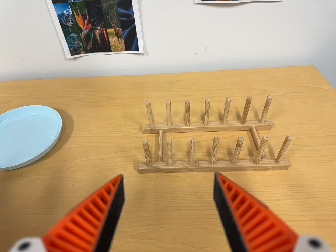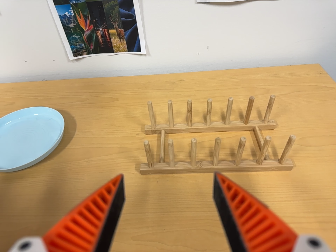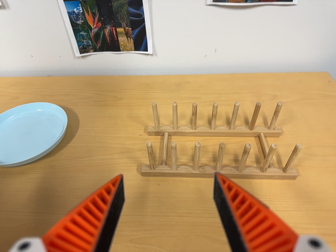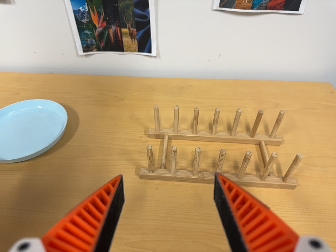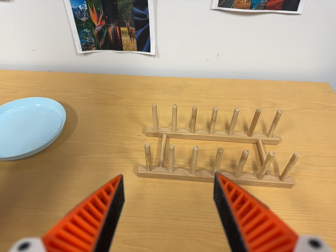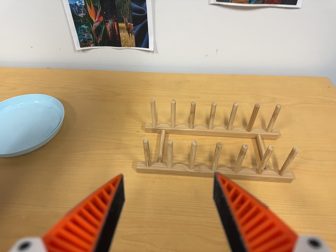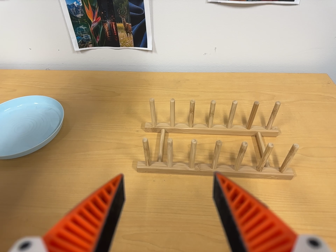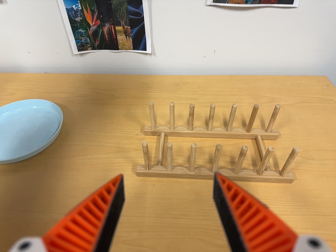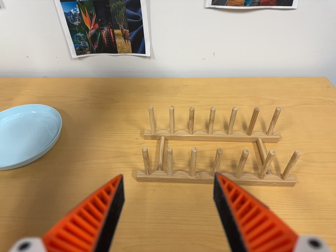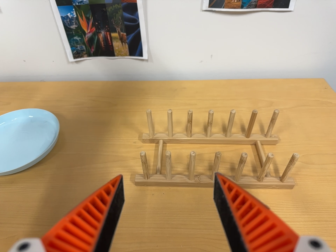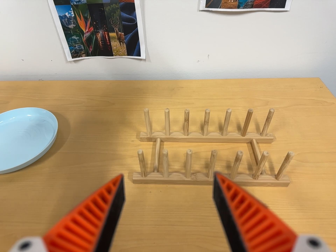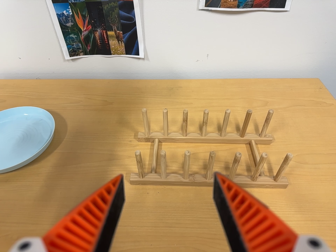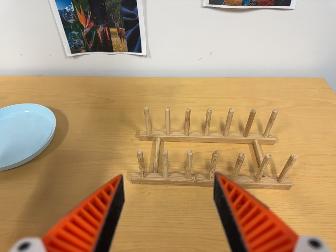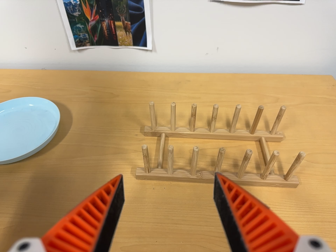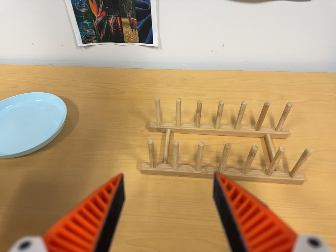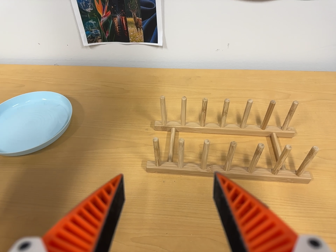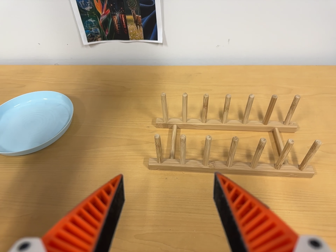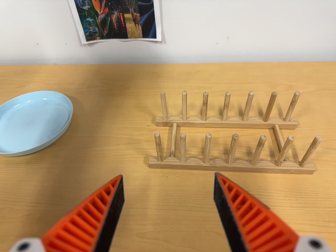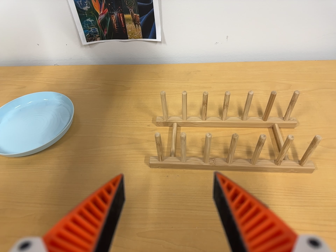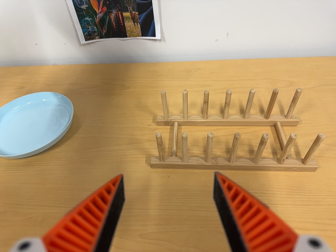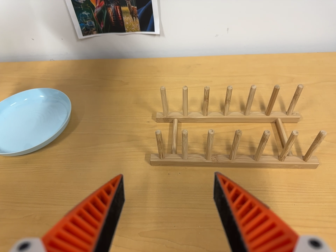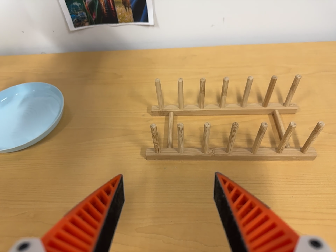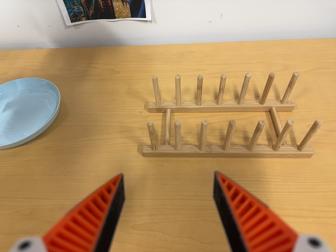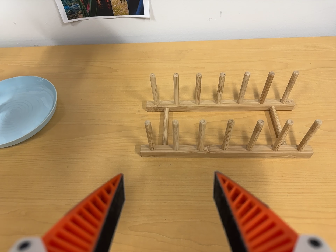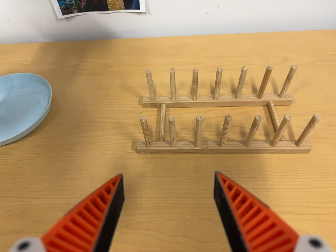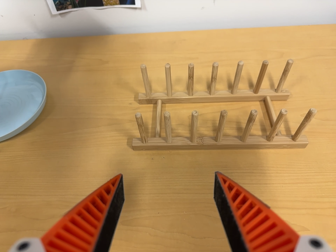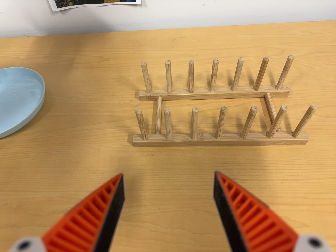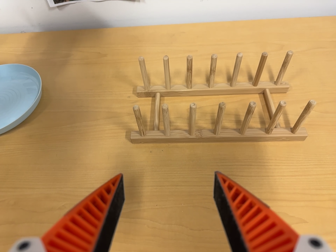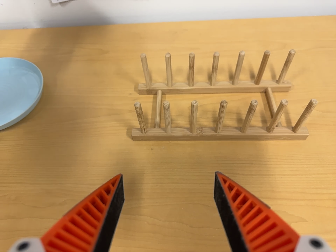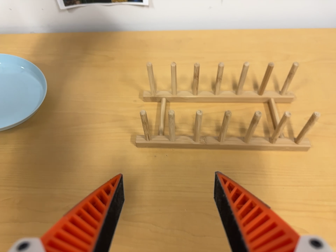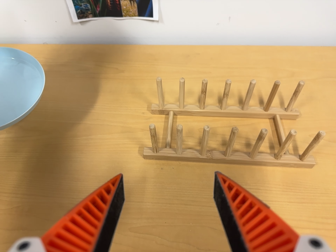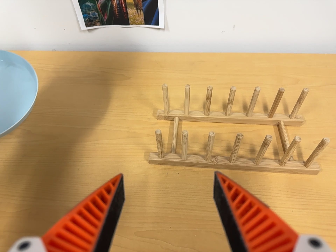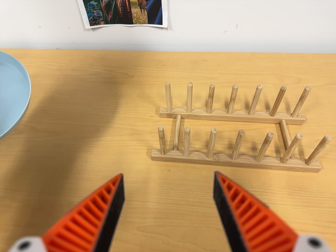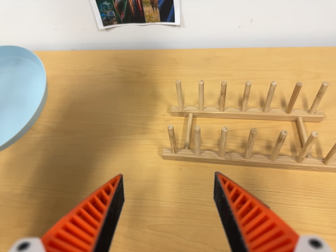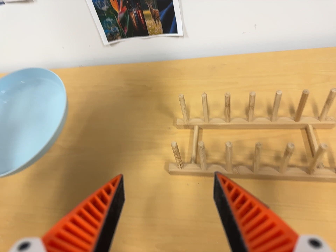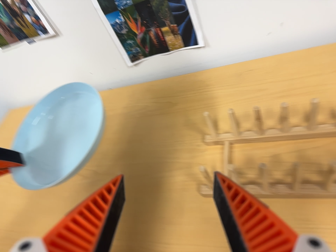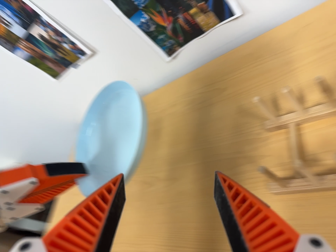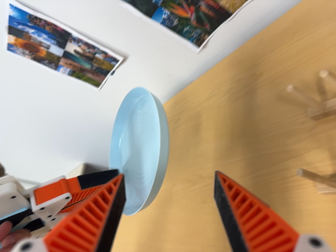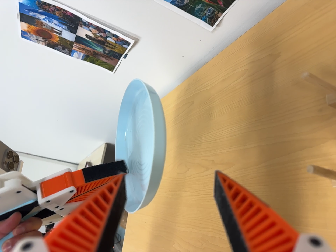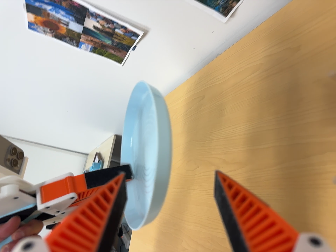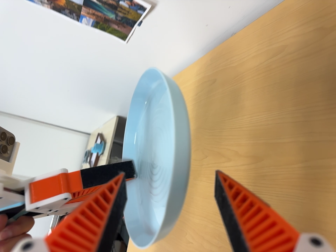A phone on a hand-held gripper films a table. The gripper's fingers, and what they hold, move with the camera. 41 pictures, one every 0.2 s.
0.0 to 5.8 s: The camera travels forward, about 6 cm, so what stands in front looms larger. Its aim tips toward the bottom of its view by about 10 degrees, and the scene shifts upward.
5.8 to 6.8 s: The camera pans to its left by about 10 degrees.
6.8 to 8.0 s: The camera swings to its left by about 45 degrees, and the scene slides to the right. It travels toward the top of its view, forward and to its right, about 22 cm. Its aim tips toward the bottom of its view by about 20 degrees. It rolls about its line of sight by about 25 degrees, and the scene rotates counterclockwise.
The film runs forward here.
